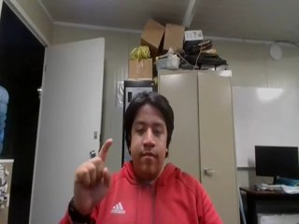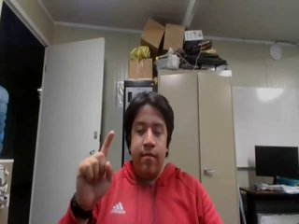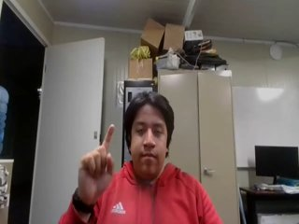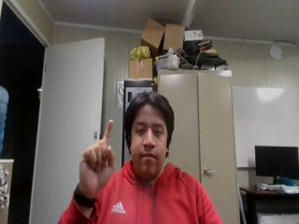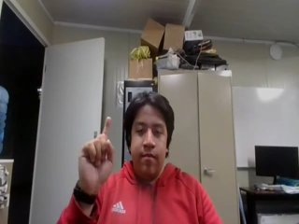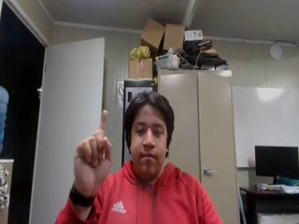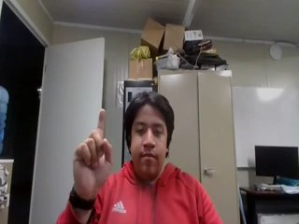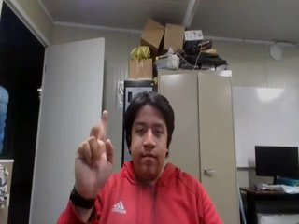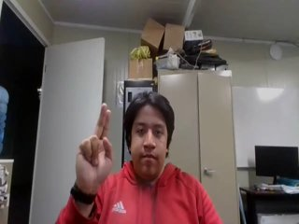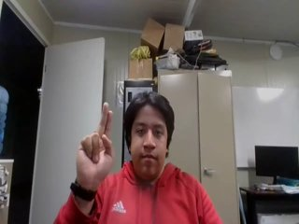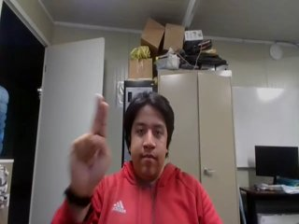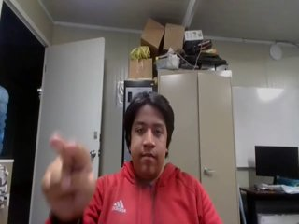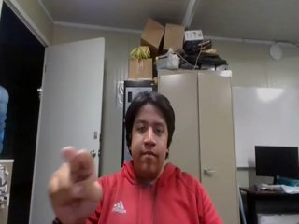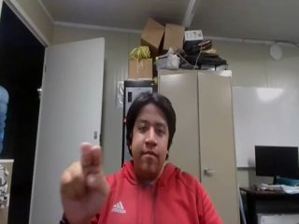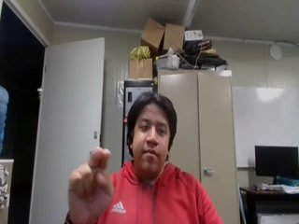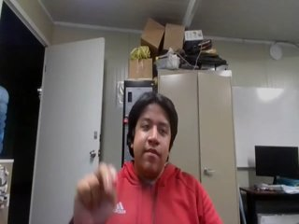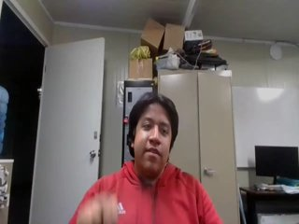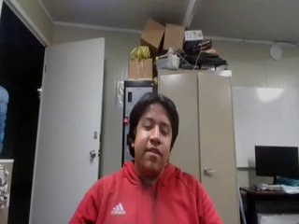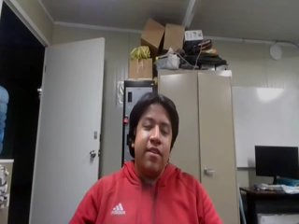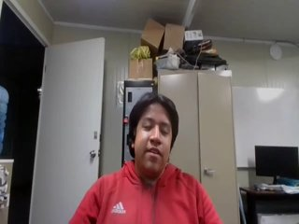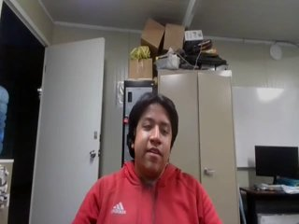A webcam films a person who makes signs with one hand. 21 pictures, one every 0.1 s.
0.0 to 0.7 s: Non-gesture.
0.8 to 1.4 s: Click with two fingers.
1.5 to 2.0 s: Non-gesture.
